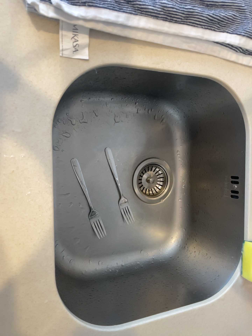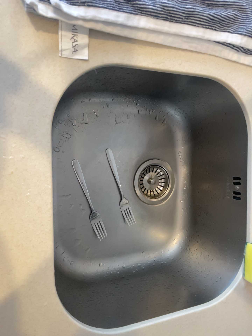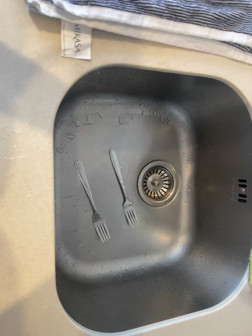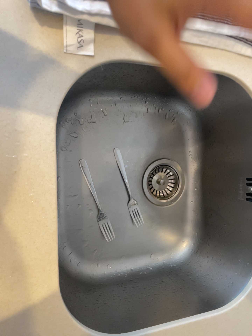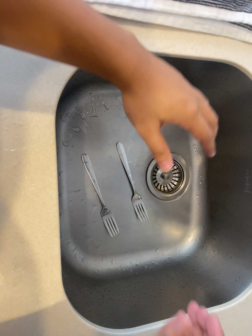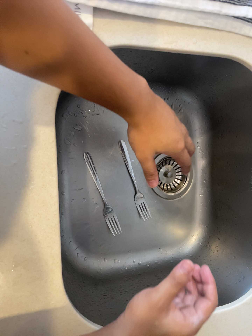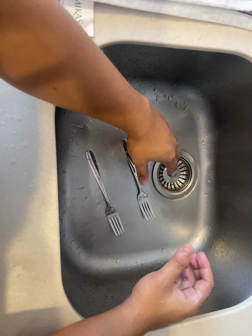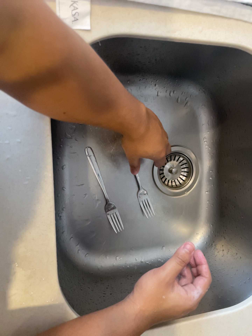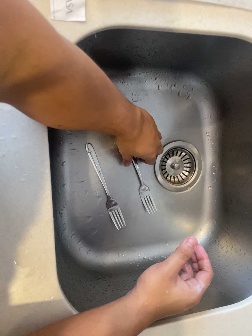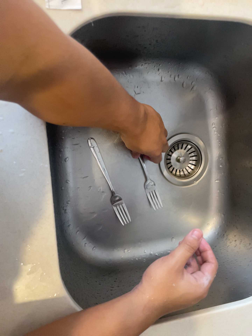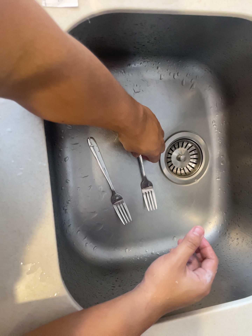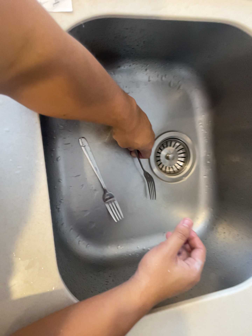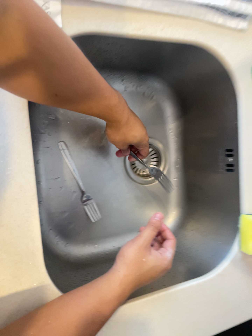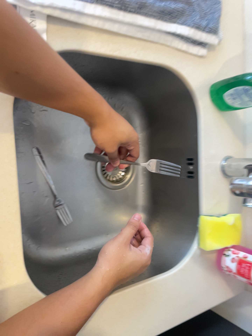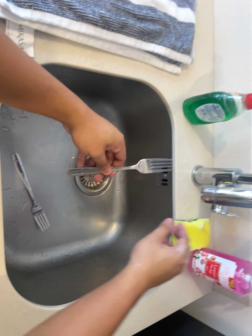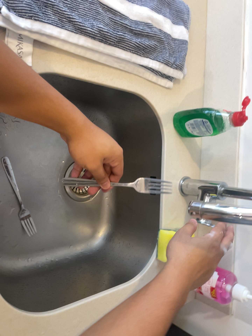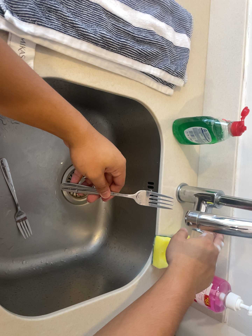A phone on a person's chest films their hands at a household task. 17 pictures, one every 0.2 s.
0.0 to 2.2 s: The camera travels forward, about 7 cm, so what stands in front looms larger.
2.2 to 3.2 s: The scene slides to the left, as the camera pans about 25 degrees to its right. It travels backward and to its left, about 14 cm, so what stands in front gets smaller.
The film runs forward here.
